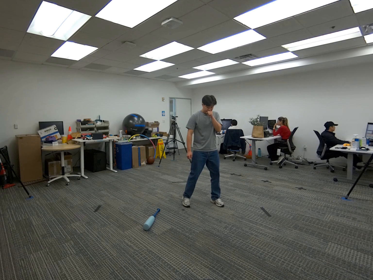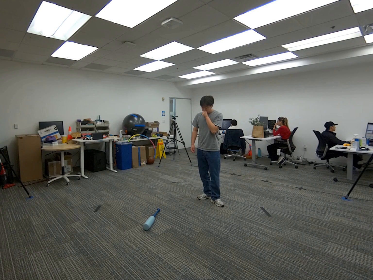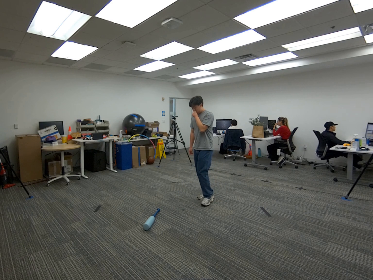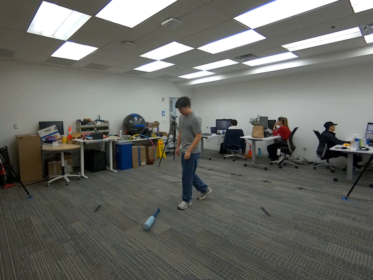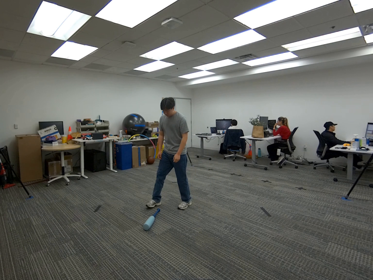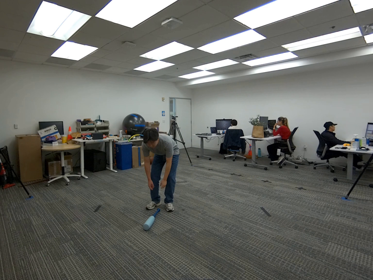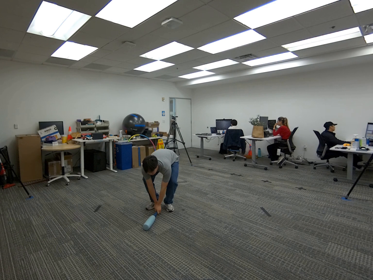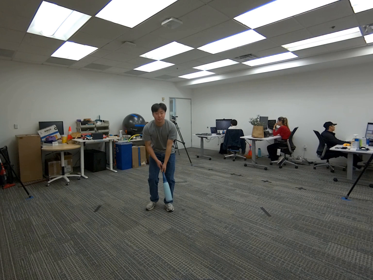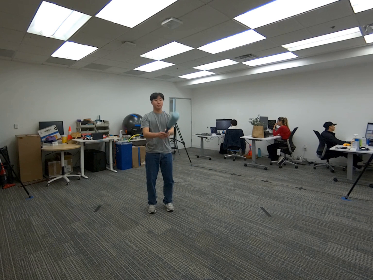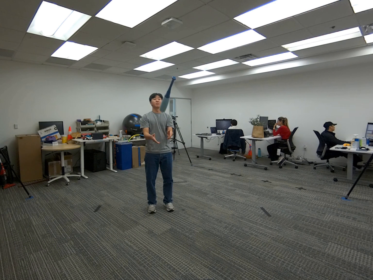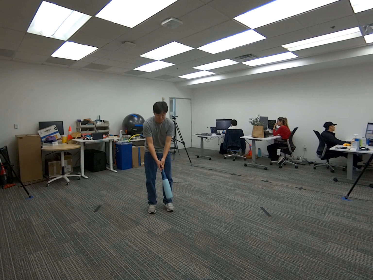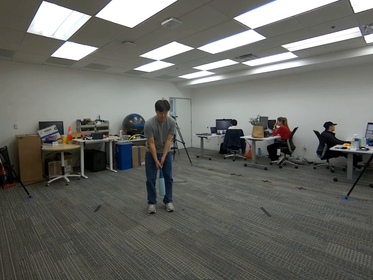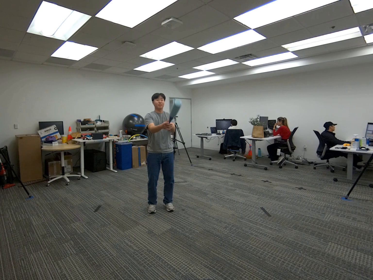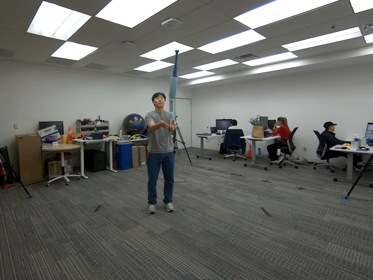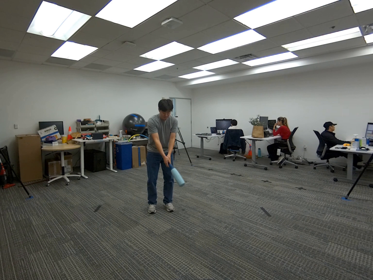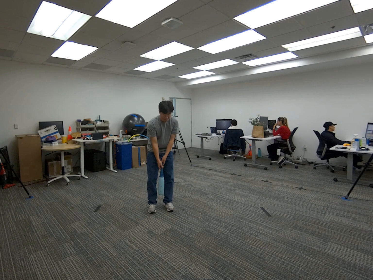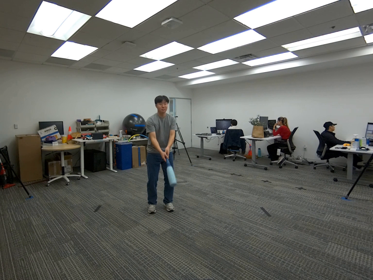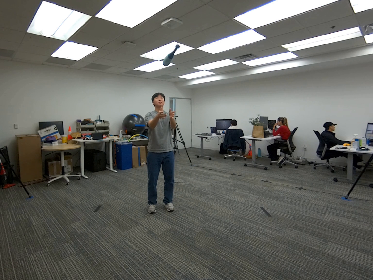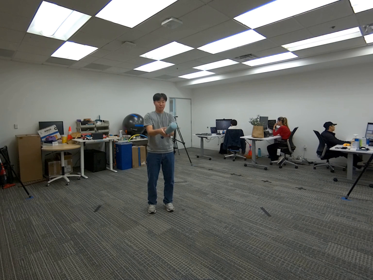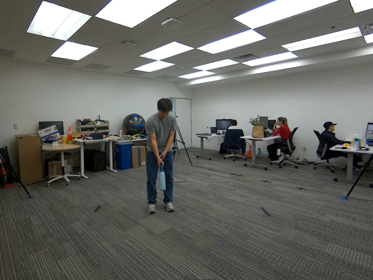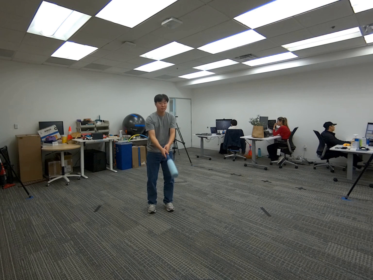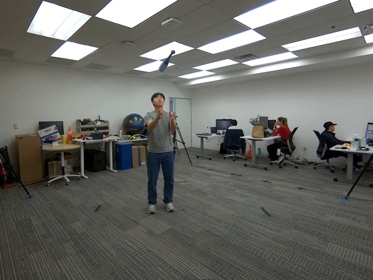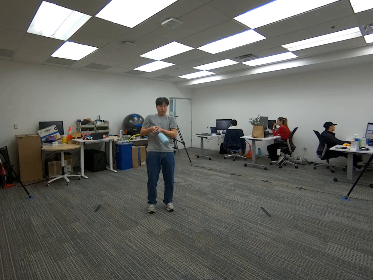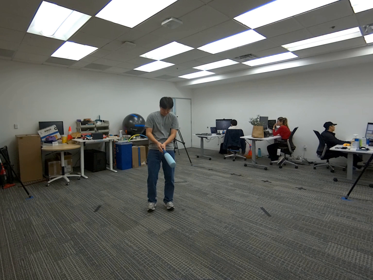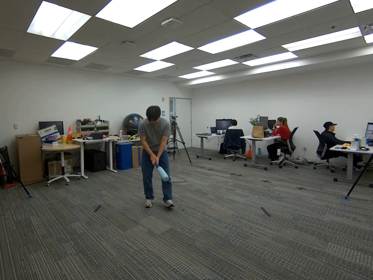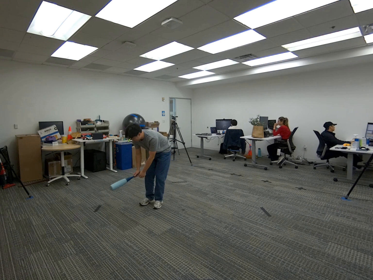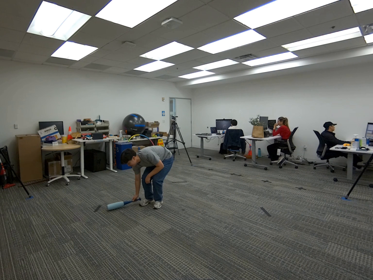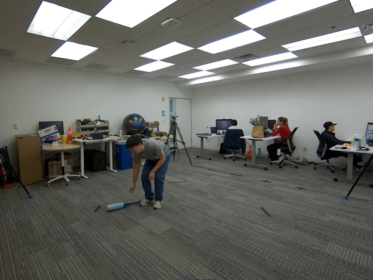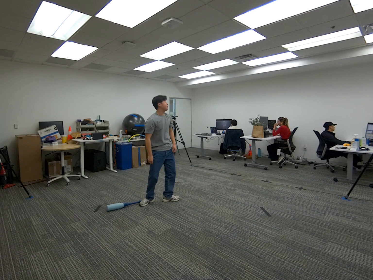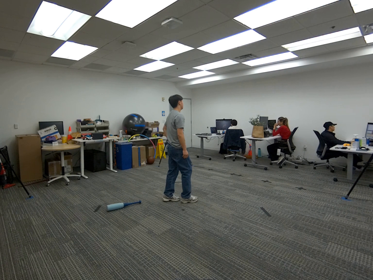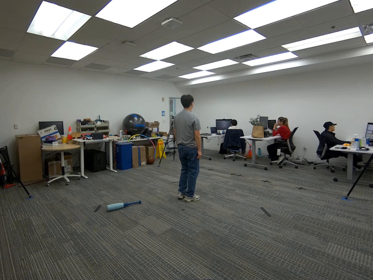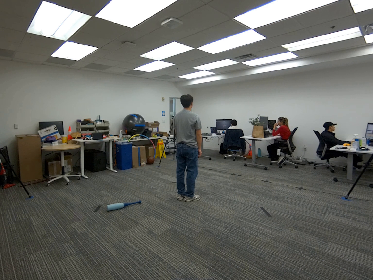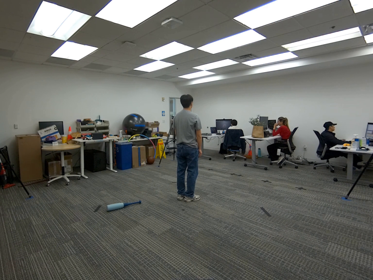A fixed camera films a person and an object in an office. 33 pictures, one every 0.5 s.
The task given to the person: Walk over to the baseball bat on the floor and pick up the bat using two hands and throw the bat up in the air using both hands. Catch the bat with both hands. Attempt 3 more times before placing on the floor.
